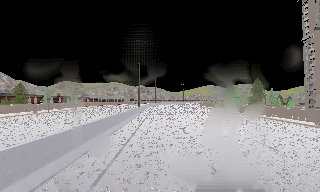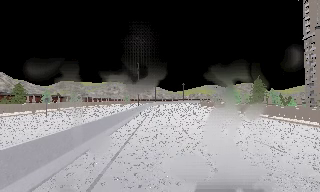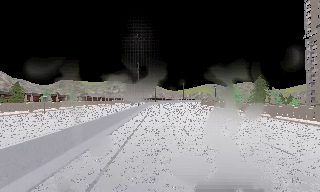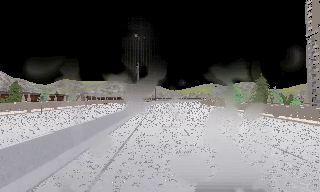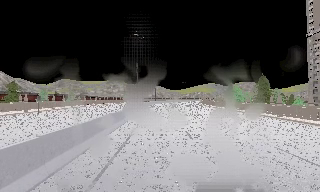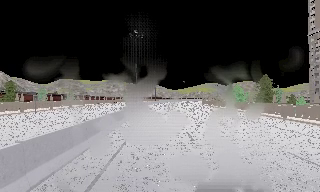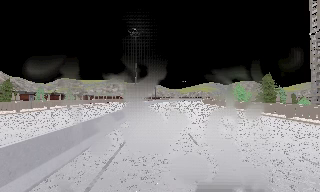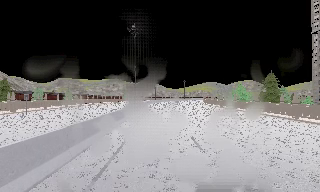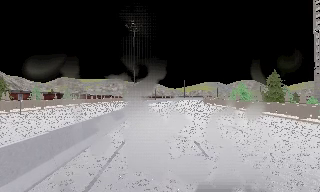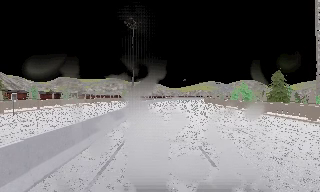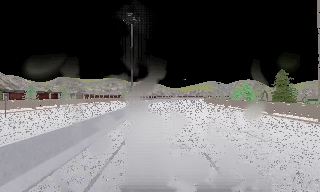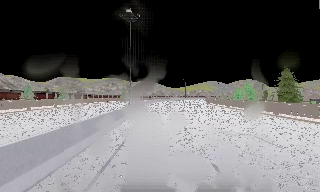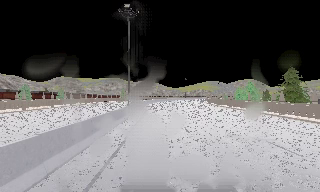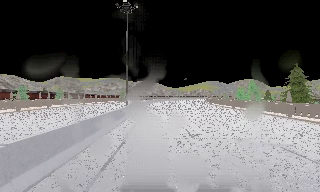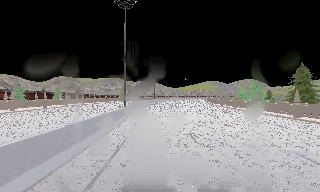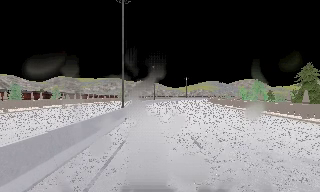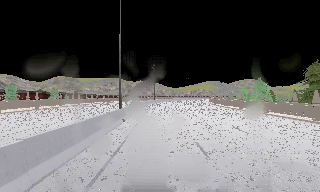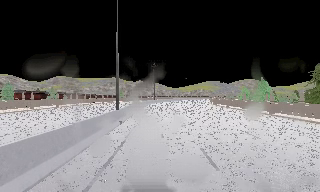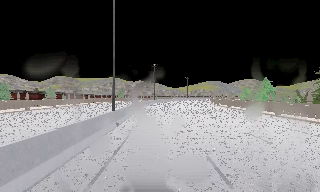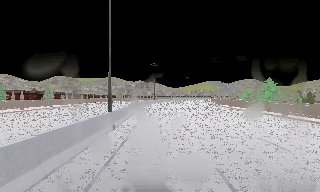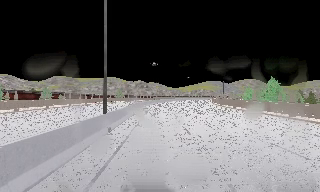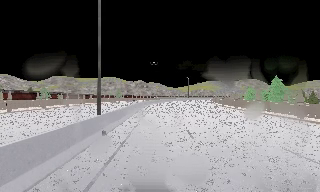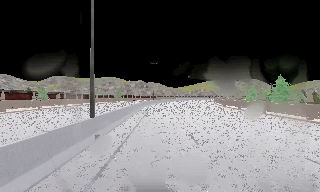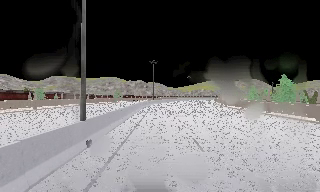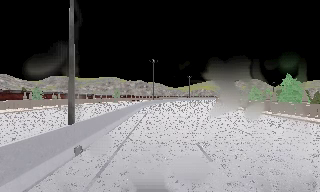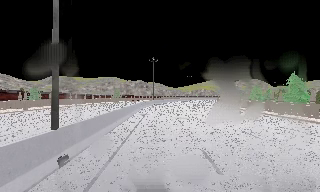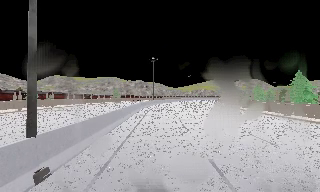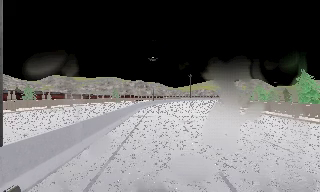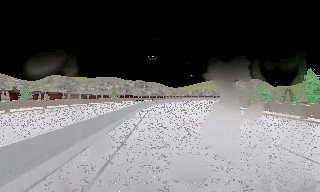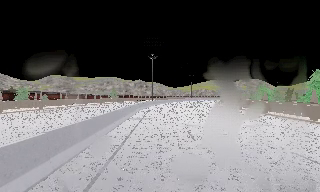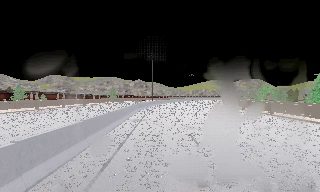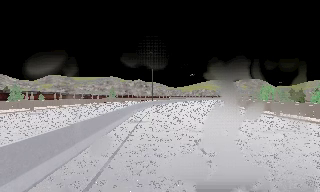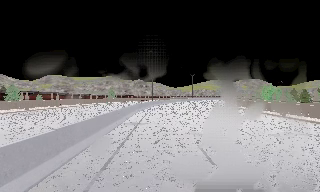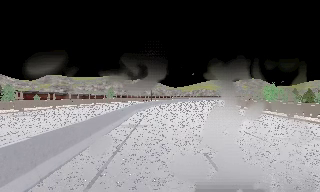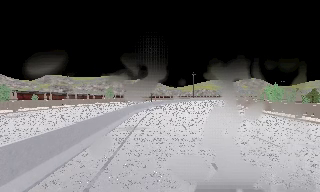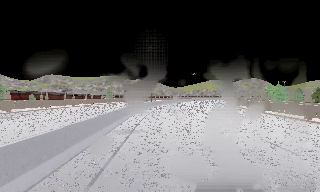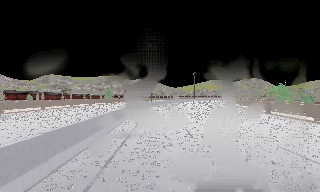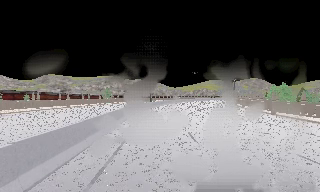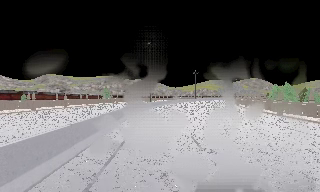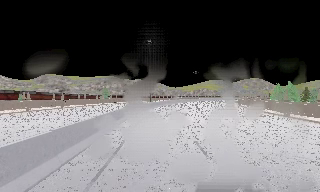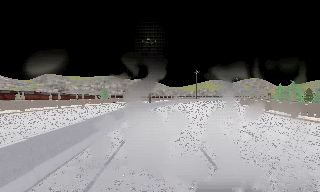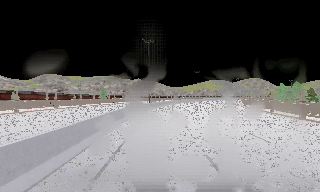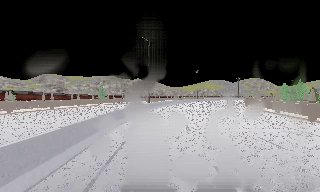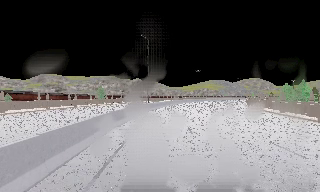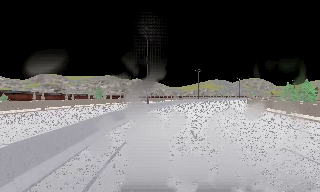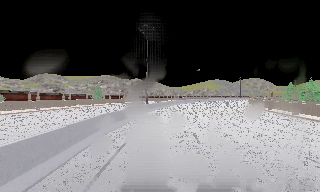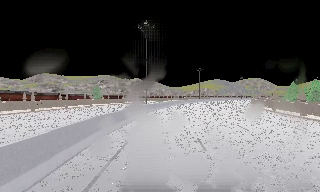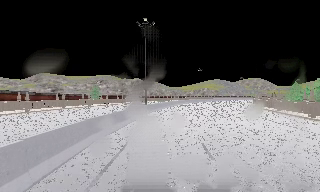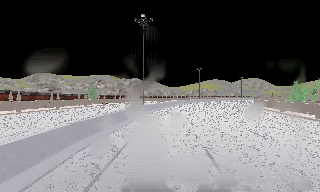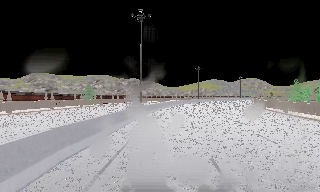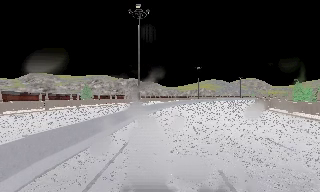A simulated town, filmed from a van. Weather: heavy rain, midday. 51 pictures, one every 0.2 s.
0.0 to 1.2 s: The camera travels forward, about 3 m, so what stands in front looms larger. It gains speed.
1.2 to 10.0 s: The camera travels forward, about 40 m, so what stands in front looms larger.
The film runs forward here.
